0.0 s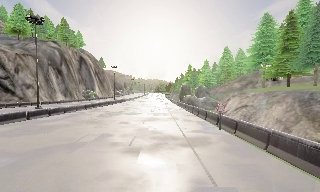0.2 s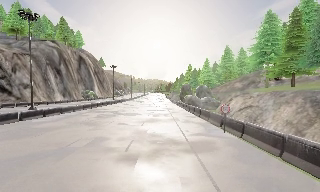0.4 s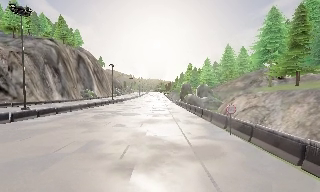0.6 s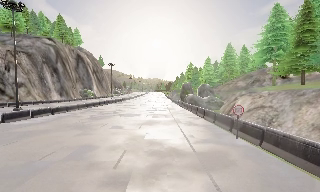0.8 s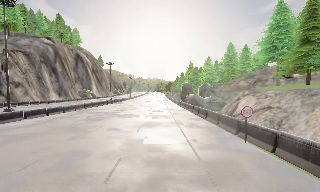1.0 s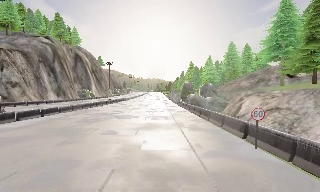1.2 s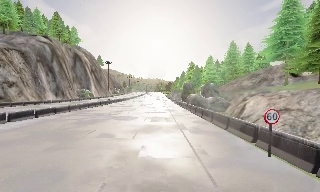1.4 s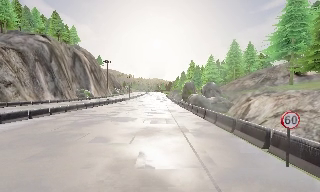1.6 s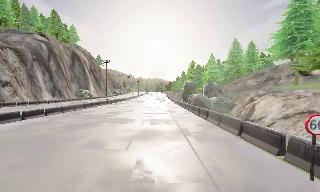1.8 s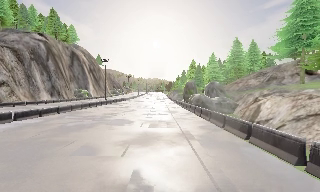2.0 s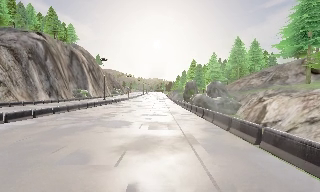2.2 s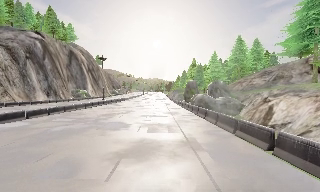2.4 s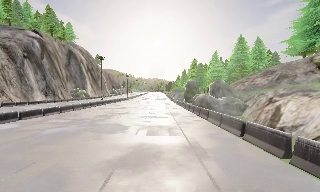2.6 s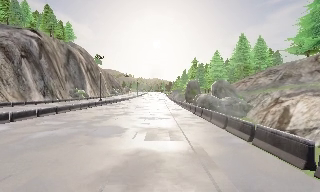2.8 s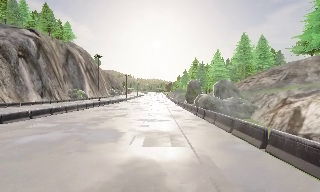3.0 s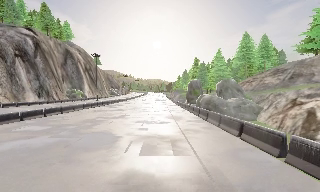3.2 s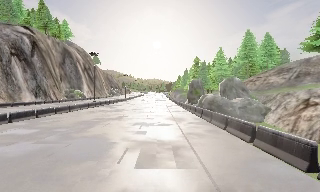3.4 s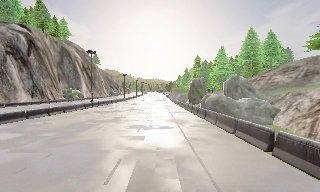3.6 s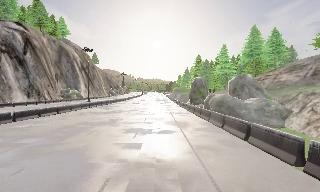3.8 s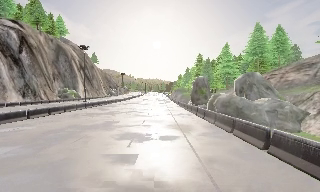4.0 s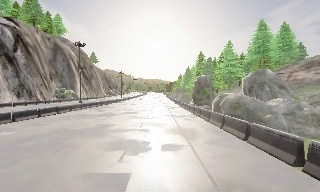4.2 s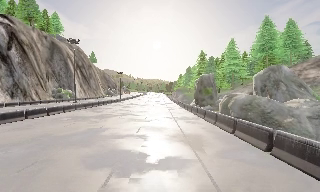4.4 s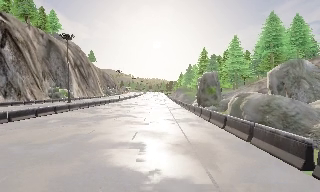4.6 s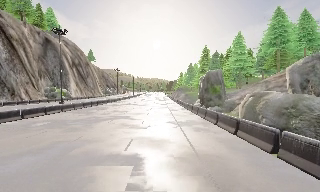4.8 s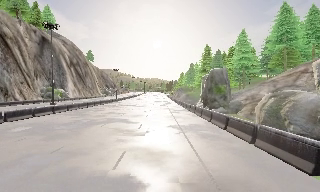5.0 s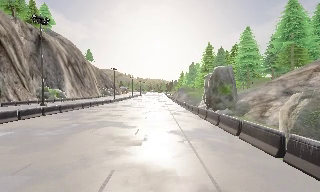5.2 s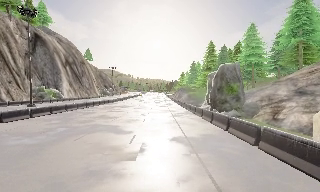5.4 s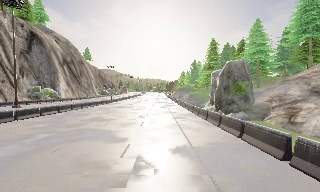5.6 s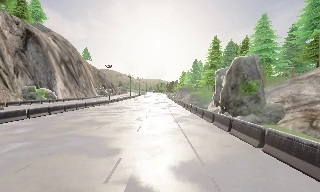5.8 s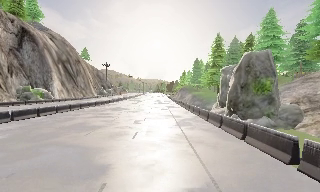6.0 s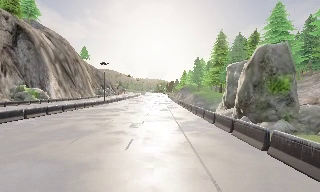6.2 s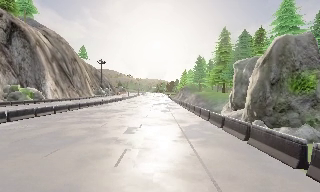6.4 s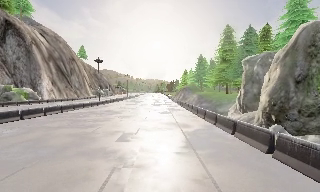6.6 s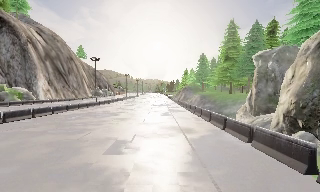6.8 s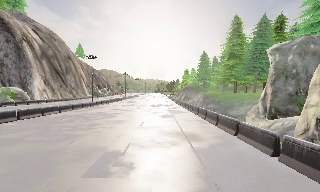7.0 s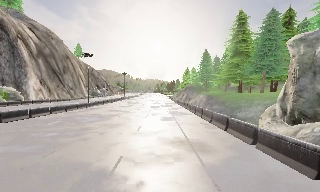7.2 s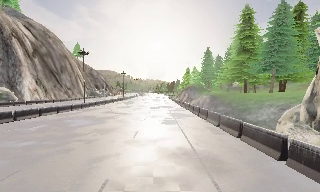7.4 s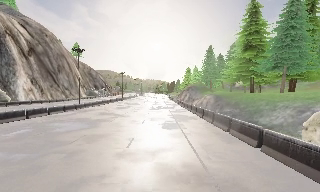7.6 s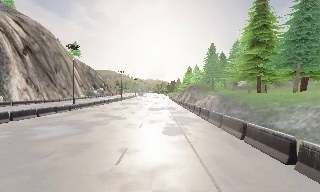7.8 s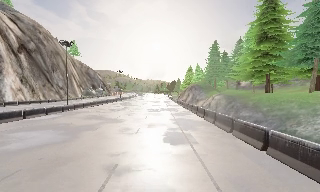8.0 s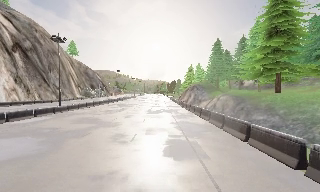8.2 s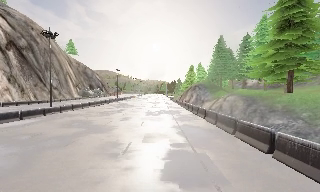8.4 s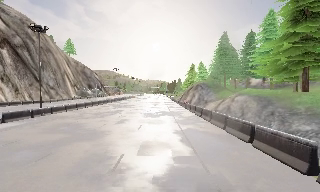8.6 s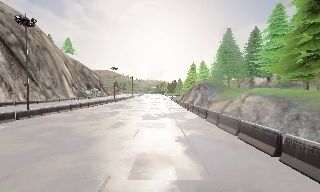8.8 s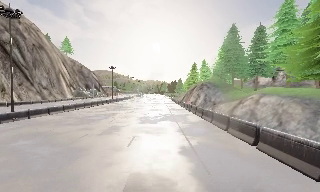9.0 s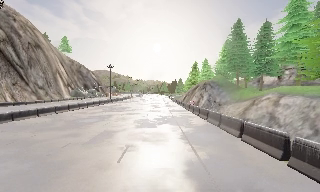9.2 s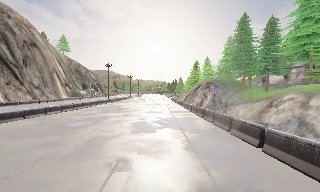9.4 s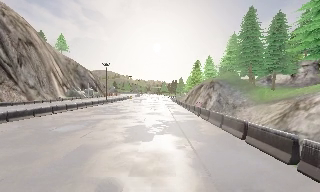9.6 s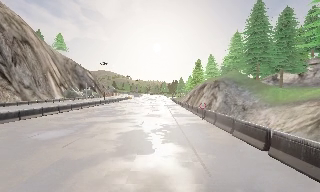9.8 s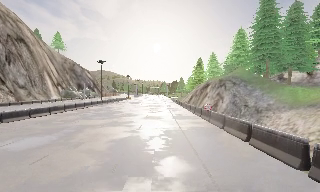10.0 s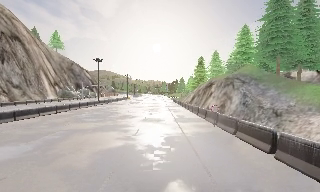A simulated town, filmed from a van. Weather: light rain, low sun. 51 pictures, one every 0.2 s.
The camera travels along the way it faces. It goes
forward.
0.0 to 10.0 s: The camera travels forward, about 85 m, so what stands in front looms larger. It gains speed.
The film runs forward here.
